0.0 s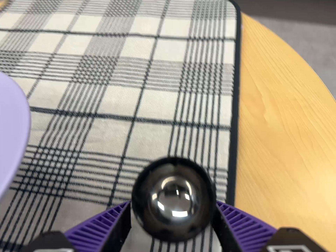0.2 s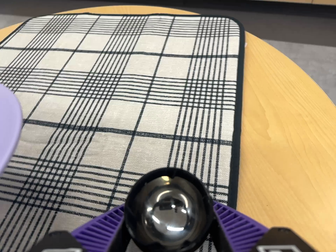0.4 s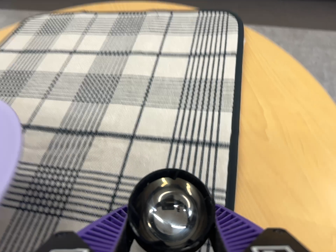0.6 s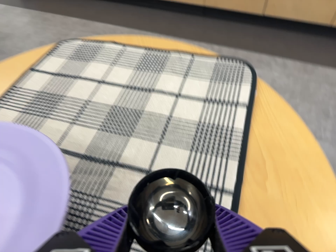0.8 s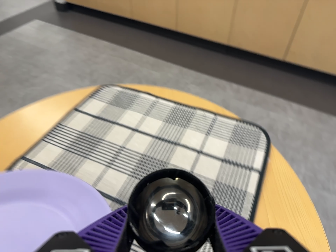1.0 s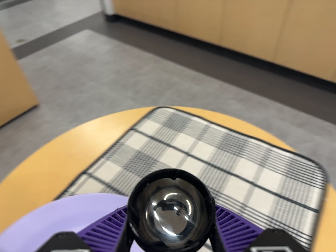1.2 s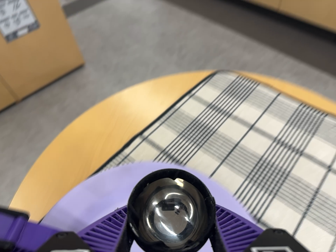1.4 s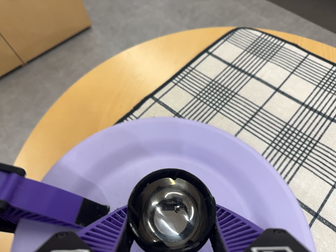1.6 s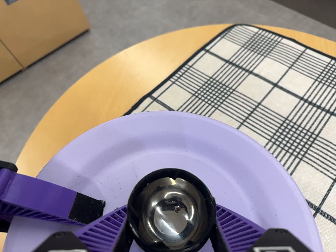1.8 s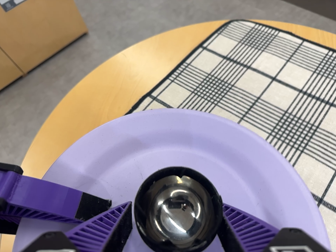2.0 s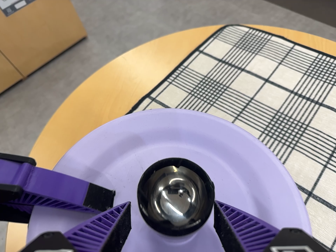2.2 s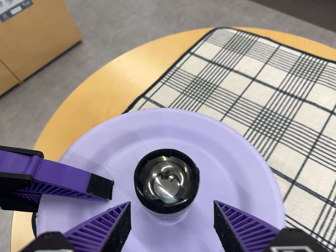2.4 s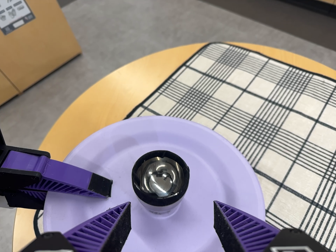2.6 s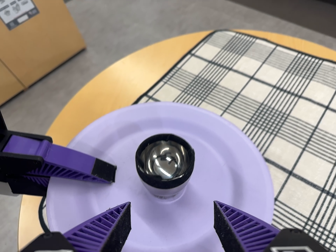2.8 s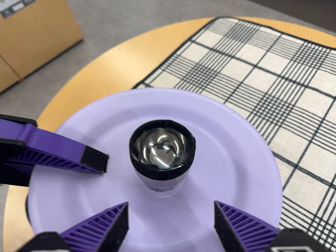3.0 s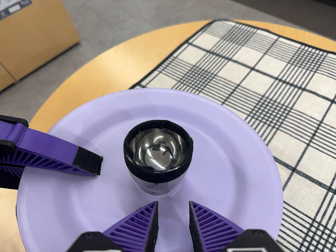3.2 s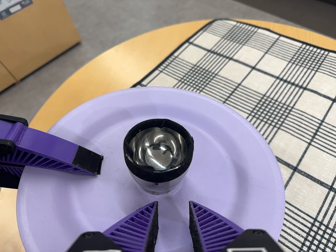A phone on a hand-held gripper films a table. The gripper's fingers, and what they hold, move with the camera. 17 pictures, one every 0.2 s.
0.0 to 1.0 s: The camera pans to its left by about 15 degrees. It travels toward the top of its view, backward and to its left, about 22 cm, so close, fixed things drift downward. Its aim tips toward the top of its view by about 10 degrees, and the scene shifts downward. It rolls about its line of sight by about 20 degrees, and the scene rotates clockwise.
1.0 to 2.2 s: The camera travels to its left, toward the bottom of its view and forward, about 8 cm, so close, fixed things drift to the right. Its aim tips toward the bottom of its view by about 10 degrees, and the scene shifts upward.
2.2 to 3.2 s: The camera travels toward the bottom of its view, about 5 cm.
The film runs backward here.
